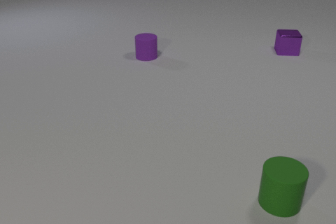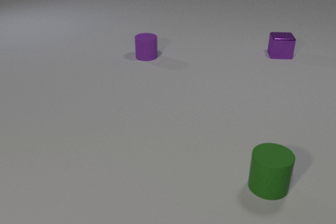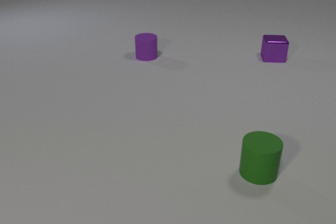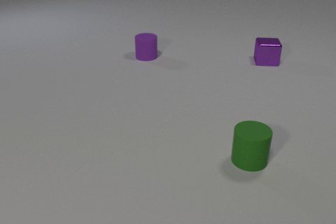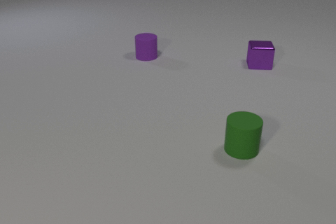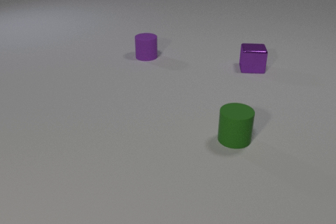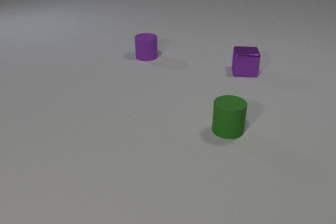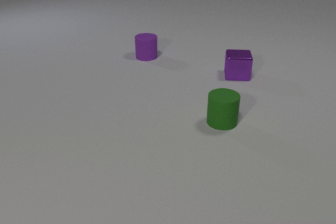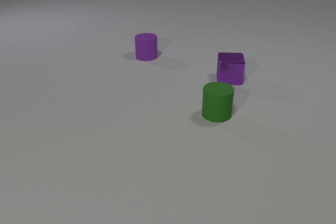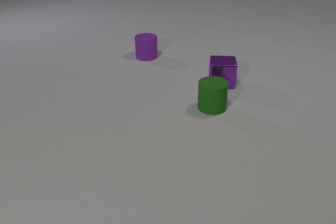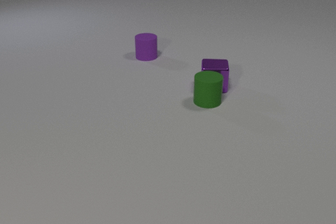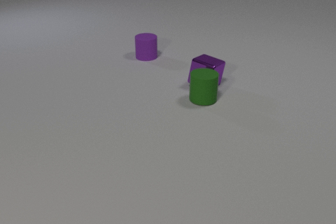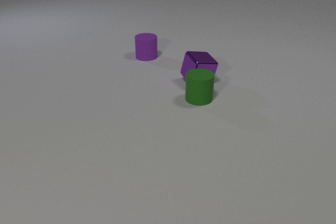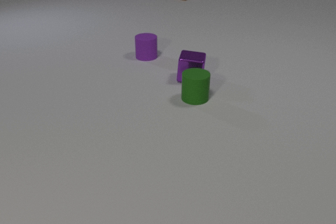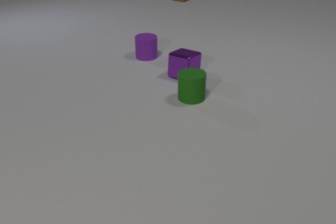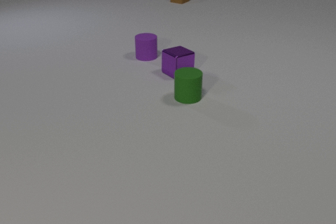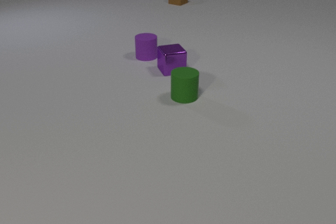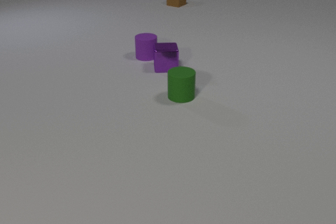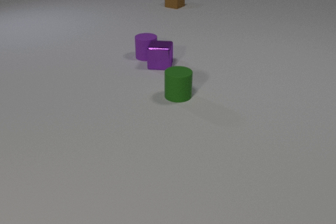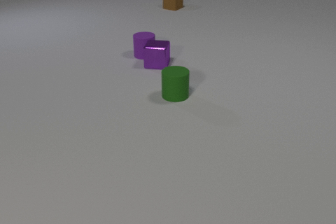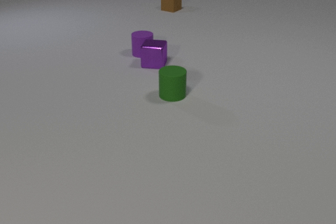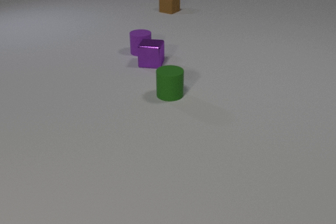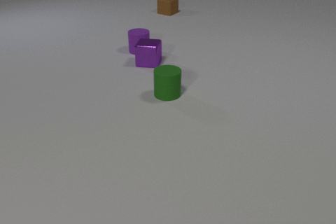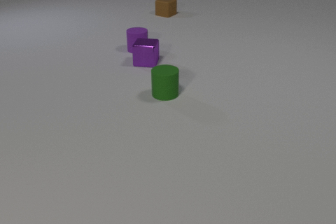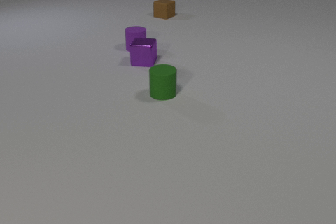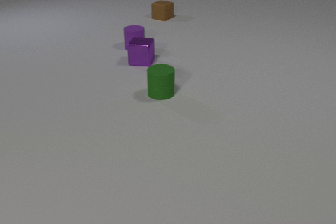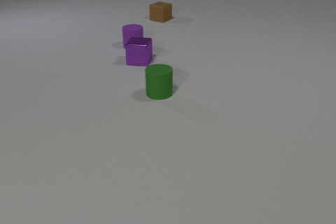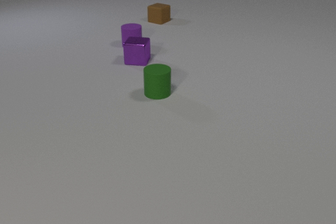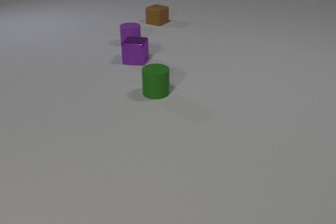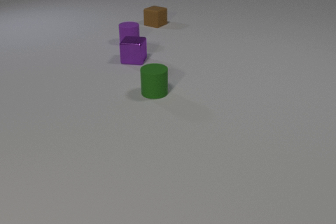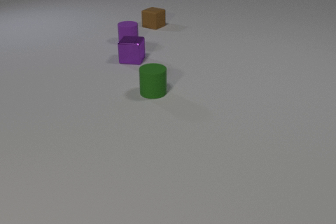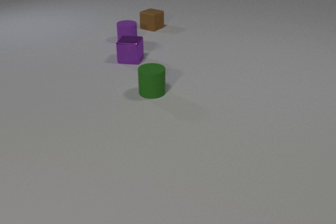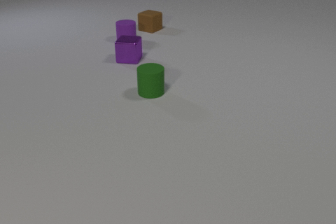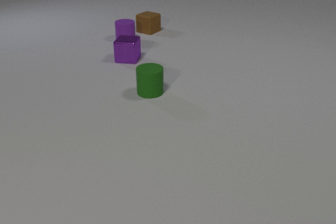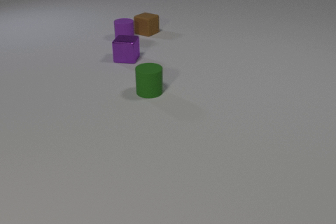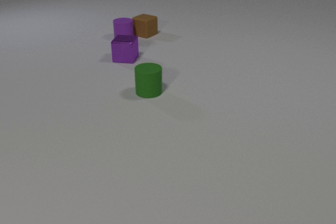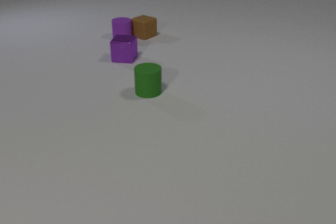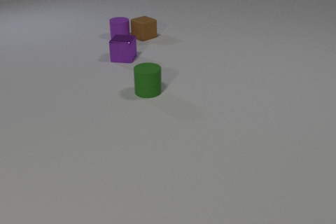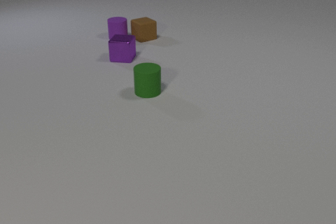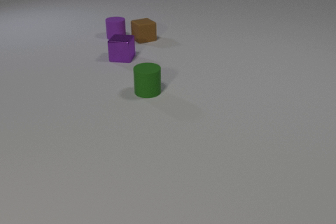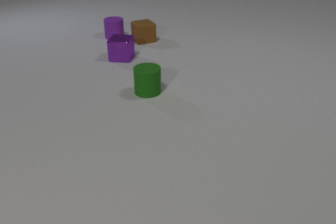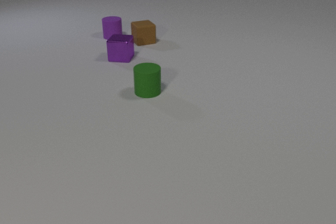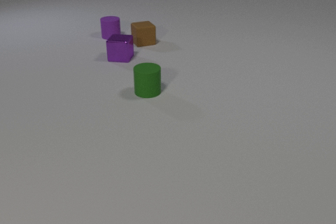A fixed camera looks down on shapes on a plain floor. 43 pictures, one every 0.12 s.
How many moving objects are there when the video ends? 3.
Are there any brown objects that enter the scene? yes.
How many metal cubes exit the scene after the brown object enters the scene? 0.
0.00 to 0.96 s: The purple metal cube slides toward the camera and to the left. The green rubber cylinder slides away from the camera and to the left.
0.96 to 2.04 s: The purple metal cube slides to the left, spins so that its near face slides to the left, clockwise seen from above. The green rubber cylinder slides to the left and away from the camera. The brown rubber cube comes in at the top edge, slides toward the camera. The purple metal cube and the green rubber cylinder collide.
2.04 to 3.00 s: The purple metal cube slides to the left and away from the camera. The green rubber cylinder slides to the left. The purple rubber cylinder slides away from the camera and to the left. The brown rubber cube slides toward the camera. The purple metal cube and the purple rubber cylinder collide.
3.00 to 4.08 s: The purple metal cube slides to the left and away from the camera. The green rubber cylinder slides to the left. The purple rubber cylinder slides away from the camera. The brown rubber cube slides toward the camera.
4.08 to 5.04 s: The purple metal cube slides to the left. The purple rubber cylinder slides to the left and away from the camera. The brown rubber cube slides toward the camera, spins so that its near face slides to the left, clockwise seen from above. The purple rubber cylinder and the brown rubber cube collide.
